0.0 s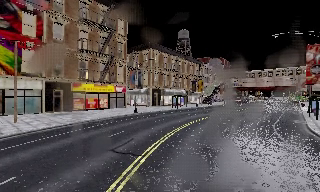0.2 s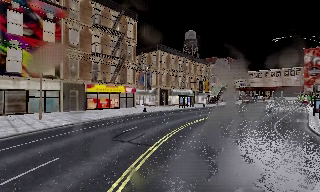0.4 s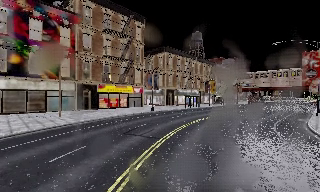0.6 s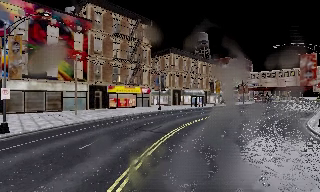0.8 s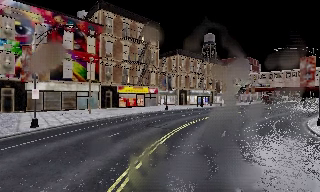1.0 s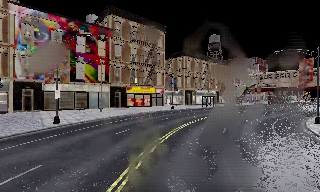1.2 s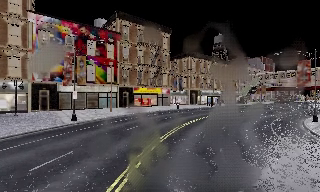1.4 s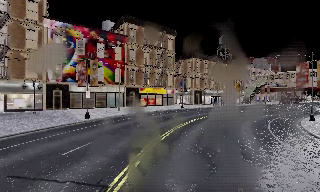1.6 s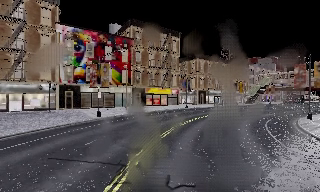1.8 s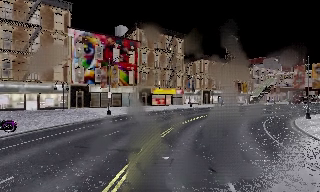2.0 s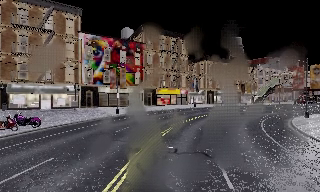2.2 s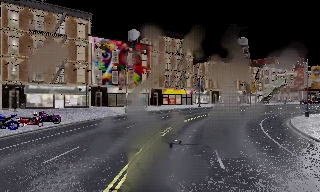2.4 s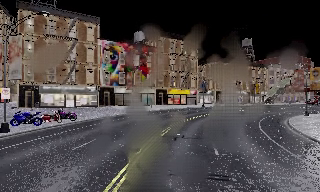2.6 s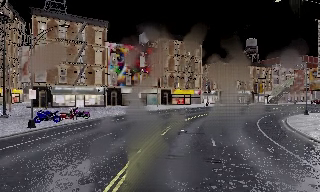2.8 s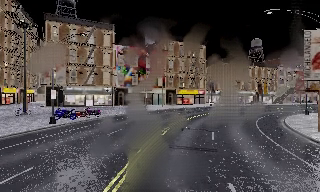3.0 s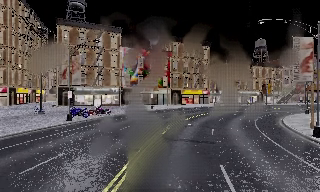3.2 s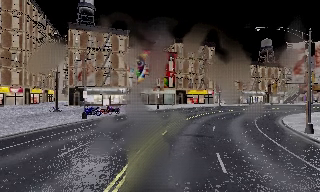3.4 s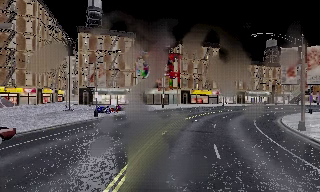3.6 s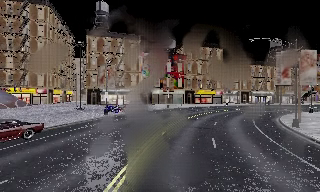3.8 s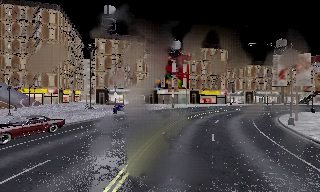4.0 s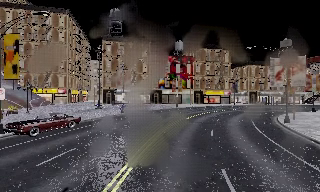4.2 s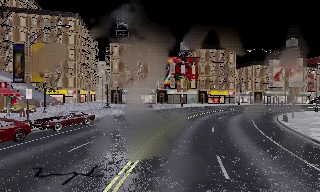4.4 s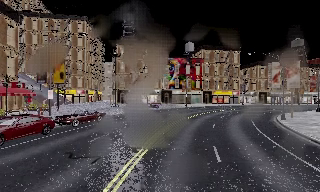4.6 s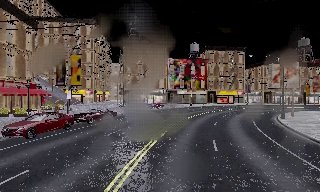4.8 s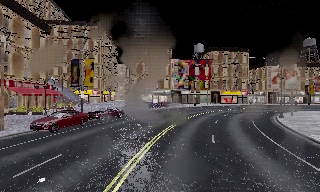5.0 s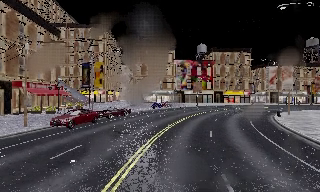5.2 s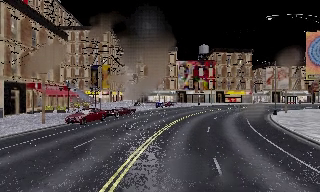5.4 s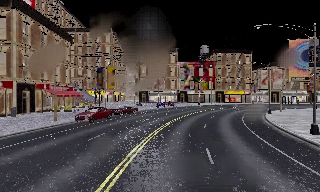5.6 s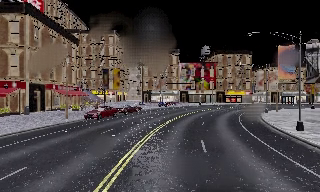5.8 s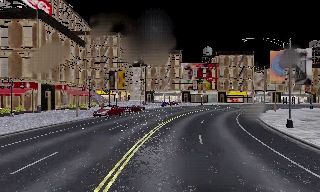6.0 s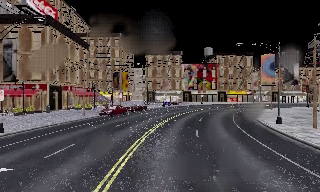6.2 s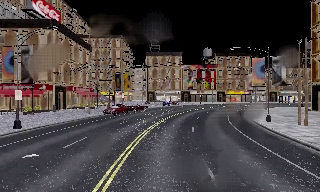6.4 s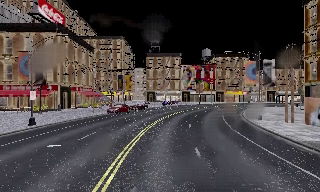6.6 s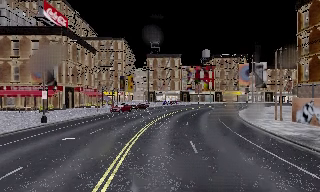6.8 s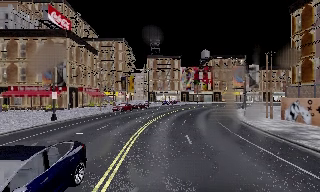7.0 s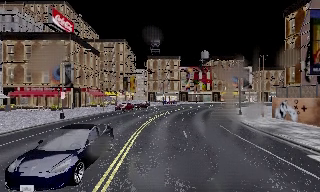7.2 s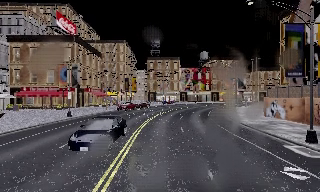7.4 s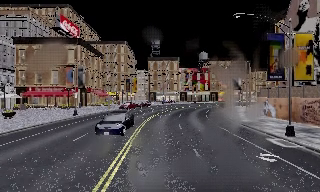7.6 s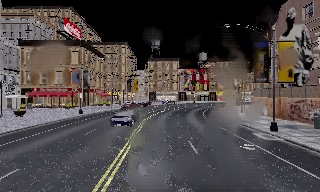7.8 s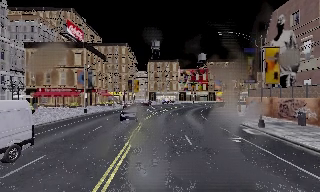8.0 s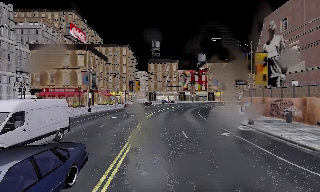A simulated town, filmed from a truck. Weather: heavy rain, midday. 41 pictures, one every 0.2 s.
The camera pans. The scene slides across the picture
to the right.
The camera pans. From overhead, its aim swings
counterclockwise.
0.0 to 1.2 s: The camera pans to its left, which is counterclockwise from overhead, by about 15 degrees. It travels backward, about 9 m, so what stands in front gets smaller.
1.2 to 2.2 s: The camera travels backward, about 7 m, so what stands in front gets smaller.
2.2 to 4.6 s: The camera pans to its left, which is counterclockwise from overhead, by about 20 degrees. It travels backward, about 17 m, so what stands in front gets smaller.
4.6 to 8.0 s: The camera travels backward, about 25 m, so what stands in front gets smaller.
The film runs backward here.
